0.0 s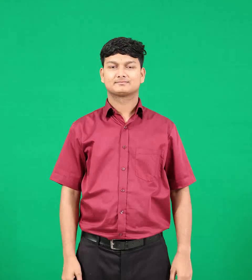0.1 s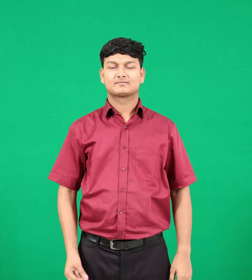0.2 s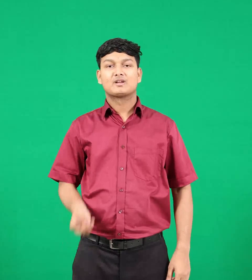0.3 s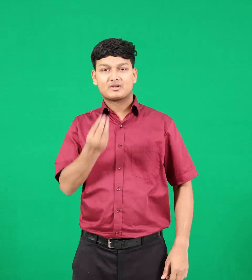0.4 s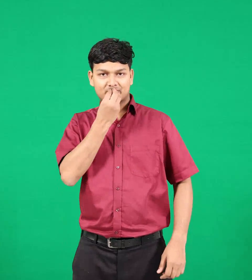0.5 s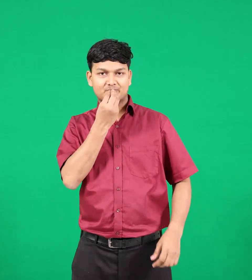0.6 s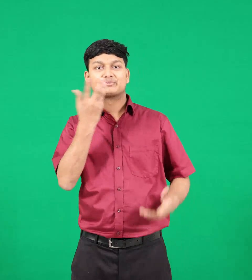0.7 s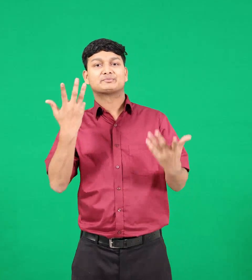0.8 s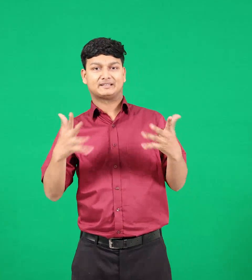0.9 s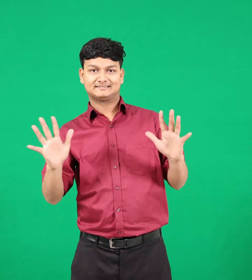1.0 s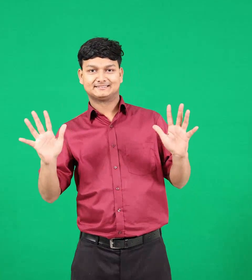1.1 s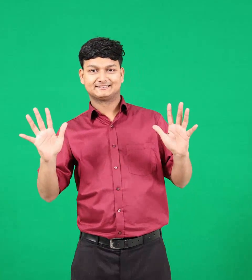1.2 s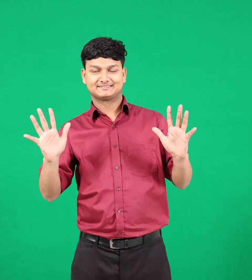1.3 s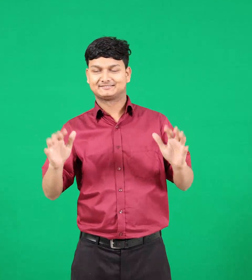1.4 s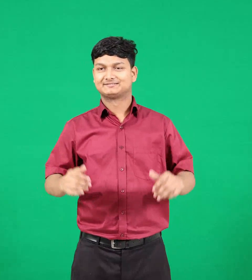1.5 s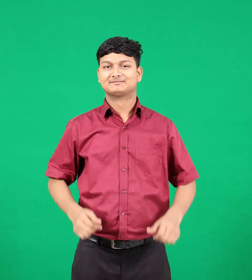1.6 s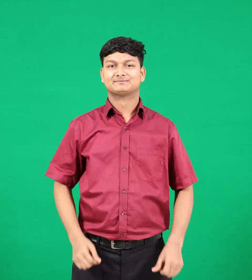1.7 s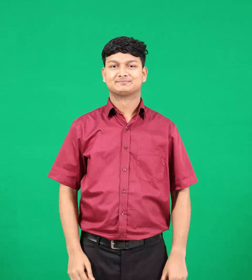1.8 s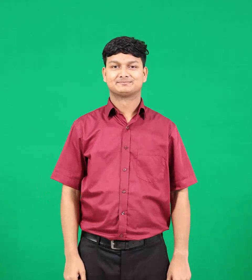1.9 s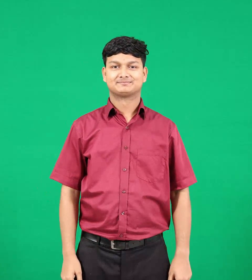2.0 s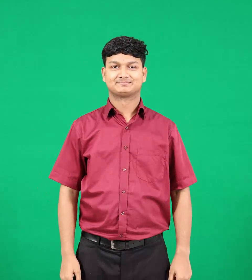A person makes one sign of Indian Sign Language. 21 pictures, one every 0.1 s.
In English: ate
